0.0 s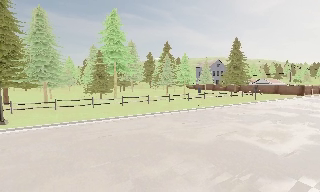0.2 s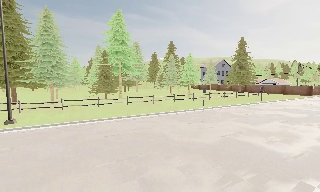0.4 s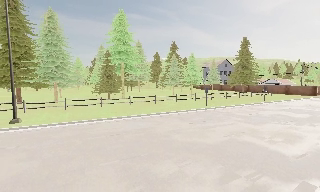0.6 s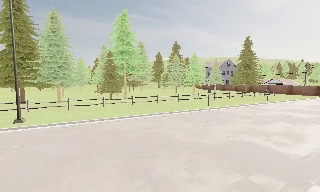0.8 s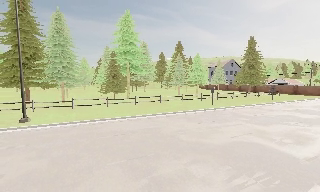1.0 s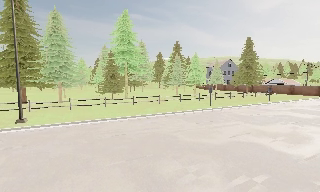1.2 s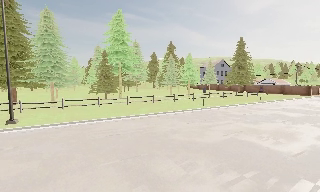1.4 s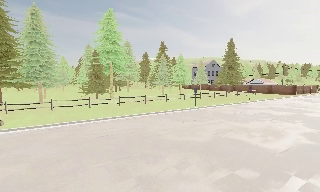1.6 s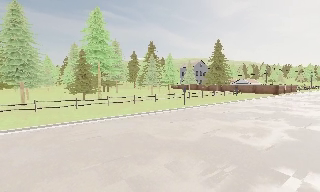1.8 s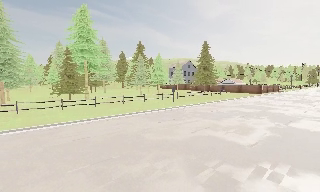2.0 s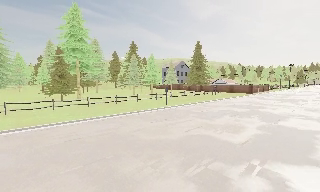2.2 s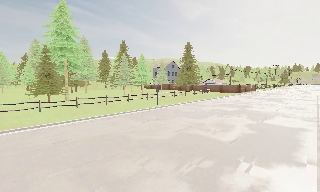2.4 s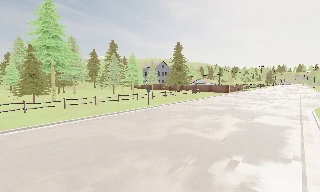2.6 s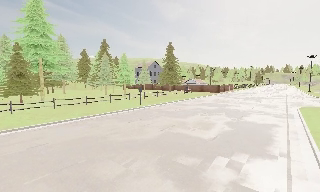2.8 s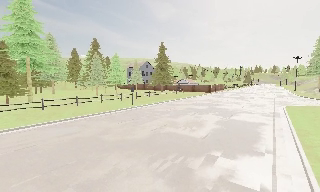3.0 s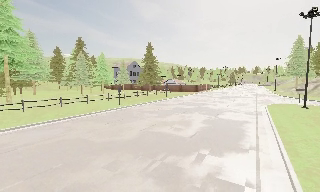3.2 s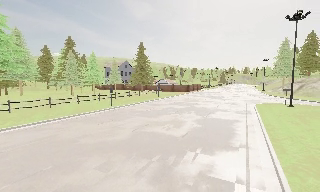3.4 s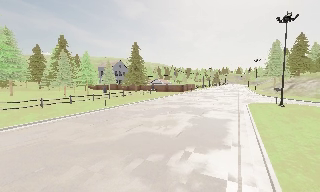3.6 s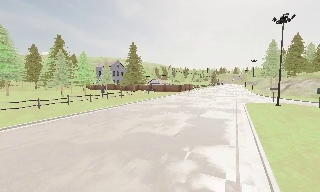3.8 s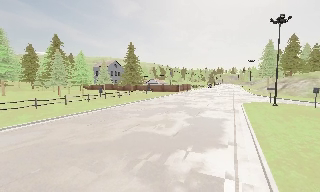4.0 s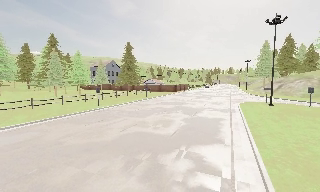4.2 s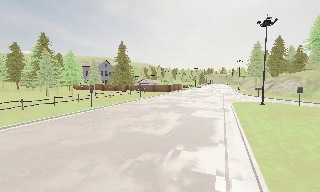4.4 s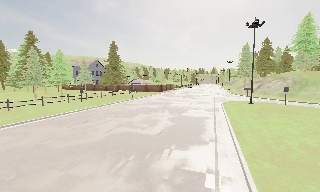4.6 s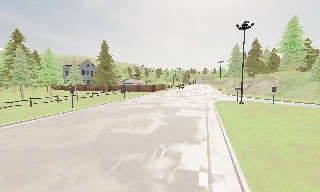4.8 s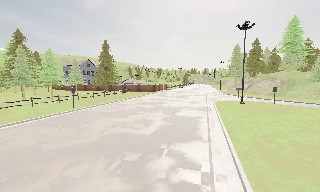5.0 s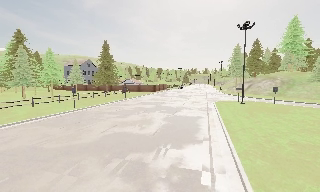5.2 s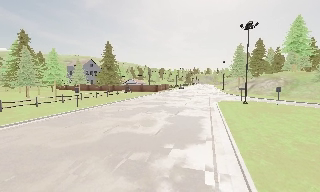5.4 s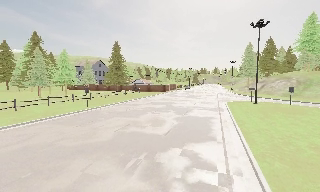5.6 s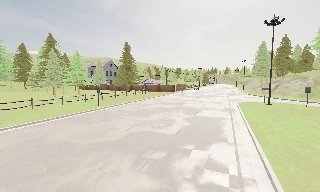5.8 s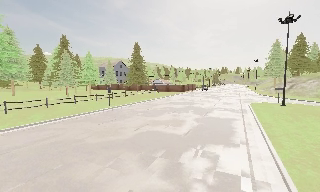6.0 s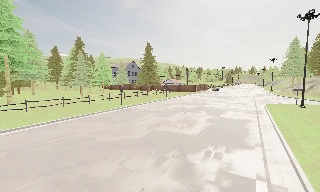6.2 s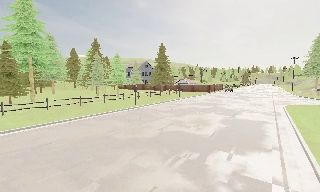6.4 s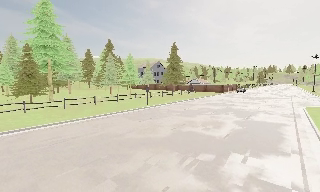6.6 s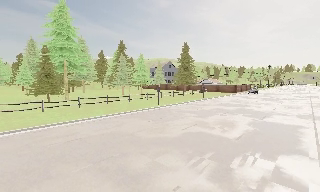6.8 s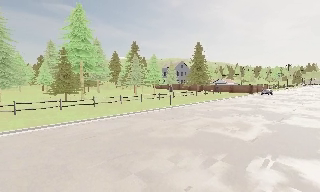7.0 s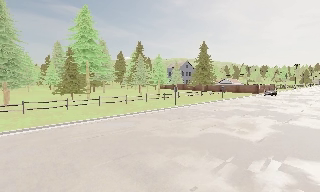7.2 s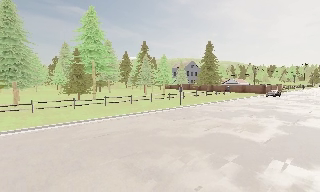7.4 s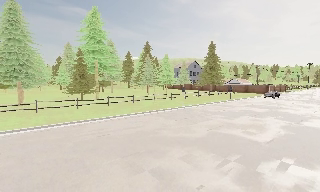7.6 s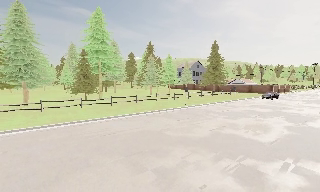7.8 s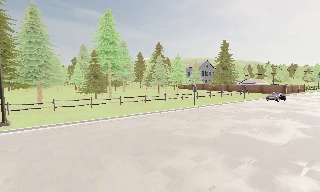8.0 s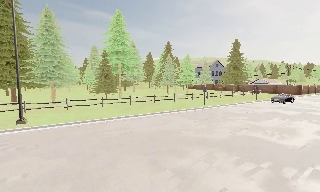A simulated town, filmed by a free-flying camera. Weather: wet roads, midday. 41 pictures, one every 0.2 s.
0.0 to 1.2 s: The camera shifts only a little, or ends up much as it began.
1.2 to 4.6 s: The camera pans to its right, which is clockwise from overhead, by about 45 degrees. It travels backward, about 0.5 m.
4.6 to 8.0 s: The camera swings to its left by about 45 degrees, and the scene slides to the right. It travels to its left and backward, about 1 m, so close, fixed things drift to the right.
The film runs forward here.
